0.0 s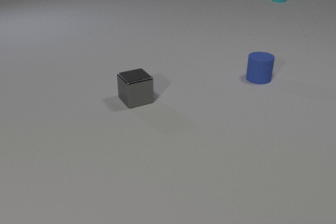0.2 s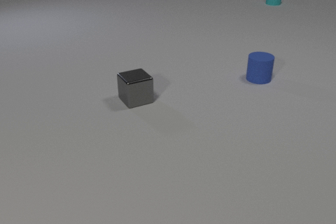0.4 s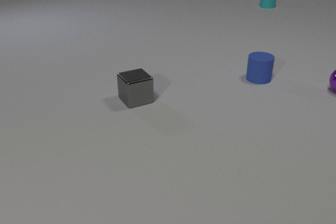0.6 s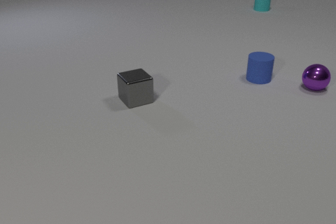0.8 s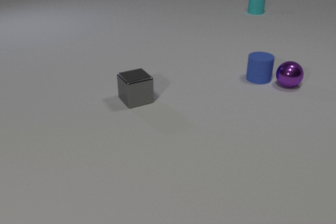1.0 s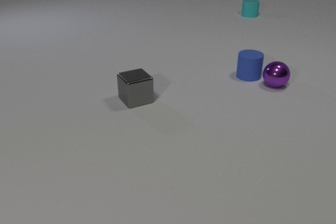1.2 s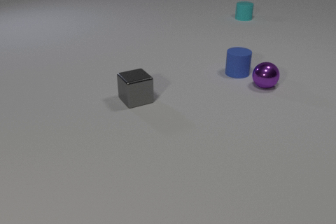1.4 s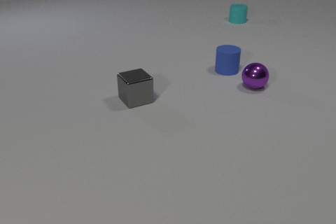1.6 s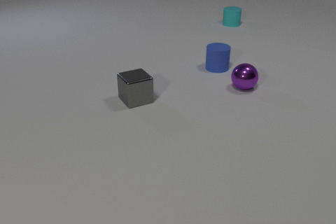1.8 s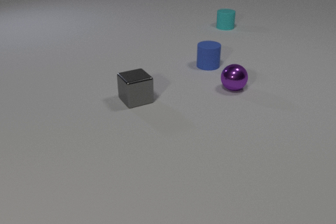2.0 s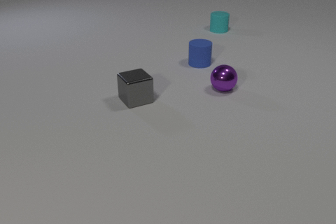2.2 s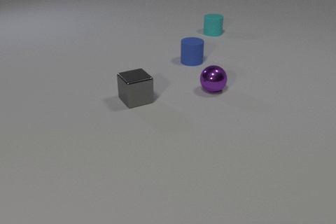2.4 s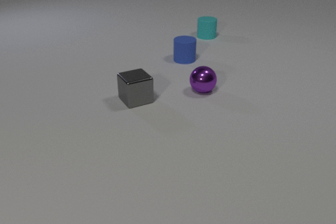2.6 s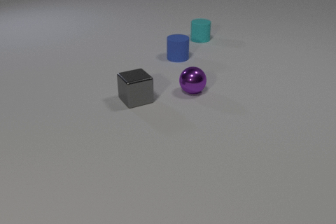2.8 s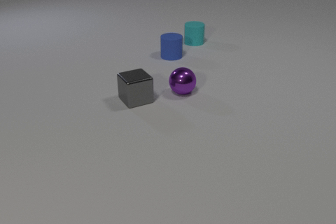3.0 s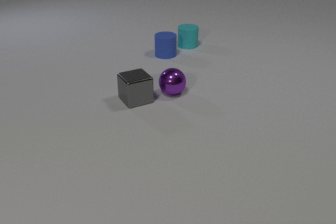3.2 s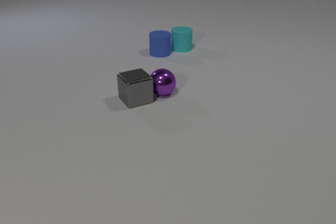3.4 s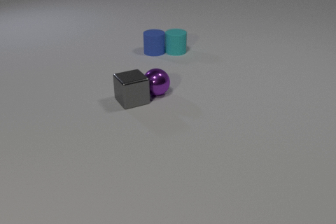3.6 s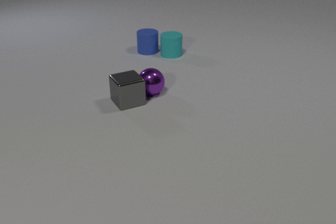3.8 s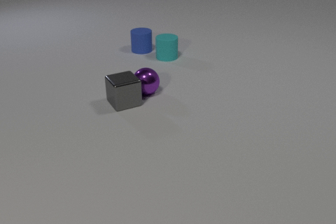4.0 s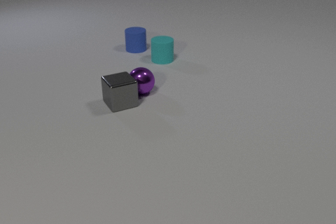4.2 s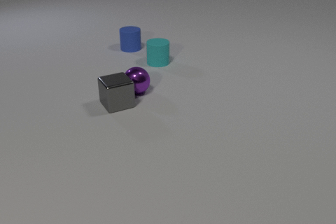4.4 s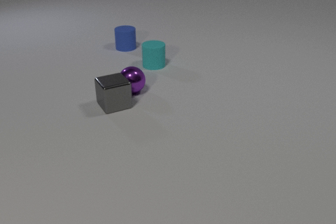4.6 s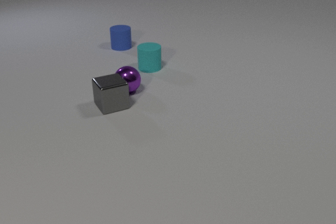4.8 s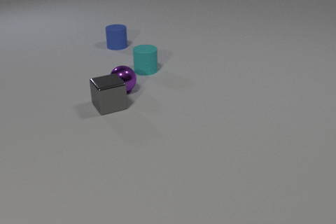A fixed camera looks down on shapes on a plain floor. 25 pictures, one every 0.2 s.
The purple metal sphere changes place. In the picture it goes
to the left.
The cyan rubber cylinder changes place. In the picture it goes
toward the camera.
0.0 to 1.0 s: The purple metal sphere comes in at the right edge, rolls to the left. The blue rubber cylinder slides to the left. The cyan rubber cylinder slides toward the camera and to the left. The purple metal sphere and the blue rubber cylinder collide.
1.0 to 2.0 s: The purple metal sphere rolls to the left. The blue rubber cylinder slides to the left and away from the camera. The cyan rubber cylinder slides toward the camera and to the left.
2.0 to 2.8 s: The purple metal sphere rolls to the left. The blue rubber cylinder slides to the left and away from the camera. The cyan rubber cylinder slides toward the camera and to the left.
2.8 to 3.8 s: The purple metal sphere rolls to the left. The blue rubber cylinder slides to the left and away from the camera. The gray metal cube slides to the left. The cyan rubber cylinder slides toward the camera and to the left. The purple metal sphere and the gray metal cube collide. The blue rubber cylinder and the cyan rubber cylinder collide.
3.8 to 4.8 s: The purple metal sphere rolls to the left. The blue rubber cylinder slides to the left and away from the camera. The gray metal cube slides to the left. The cyan rubber cylinder slides toward the camera and to the left.
What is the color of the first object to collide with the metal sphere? blue.
How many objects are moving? 4.
What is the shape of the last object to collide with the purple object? cube.
